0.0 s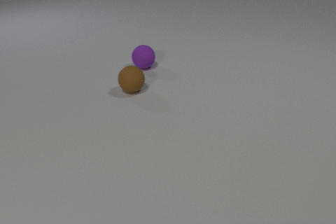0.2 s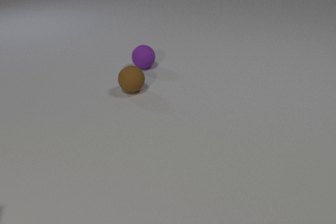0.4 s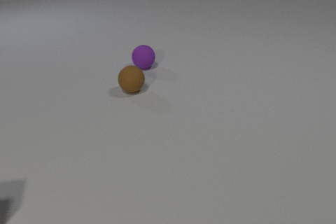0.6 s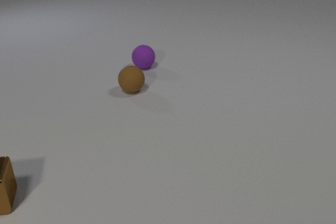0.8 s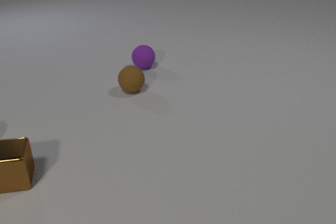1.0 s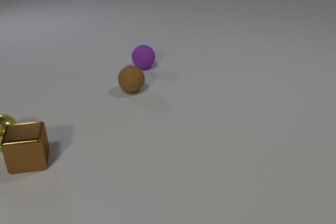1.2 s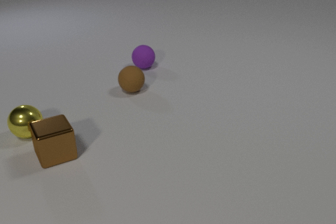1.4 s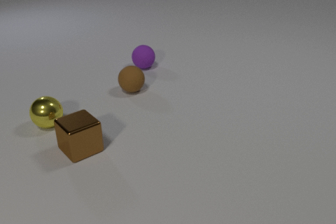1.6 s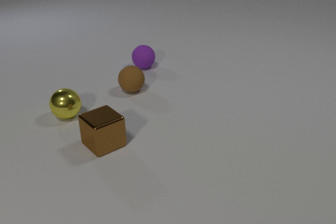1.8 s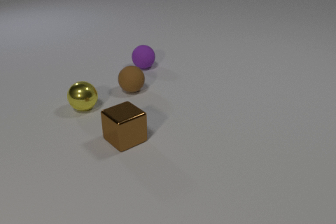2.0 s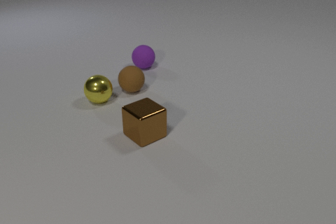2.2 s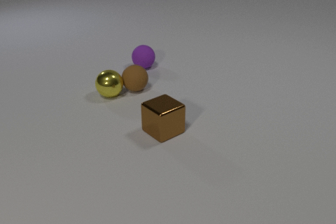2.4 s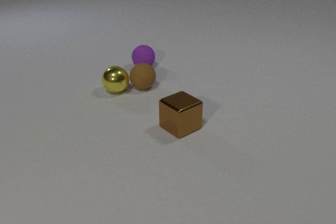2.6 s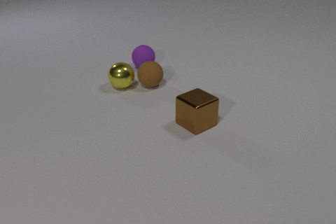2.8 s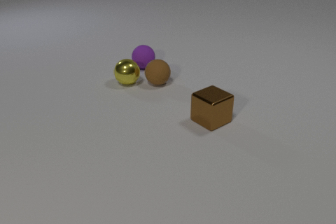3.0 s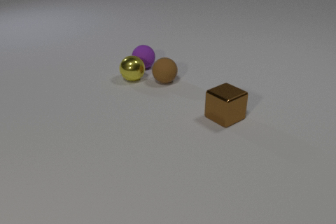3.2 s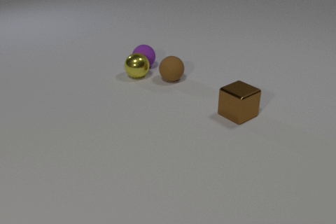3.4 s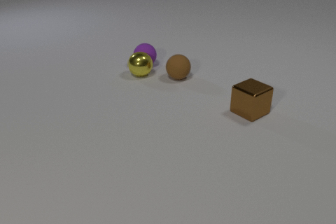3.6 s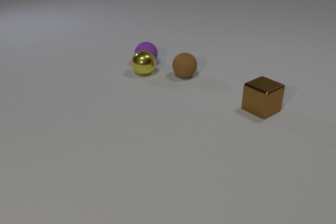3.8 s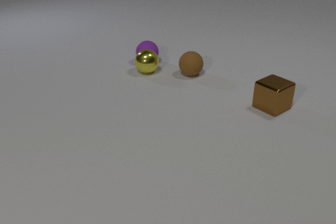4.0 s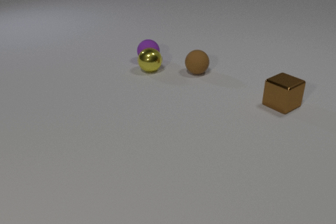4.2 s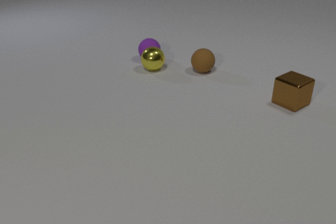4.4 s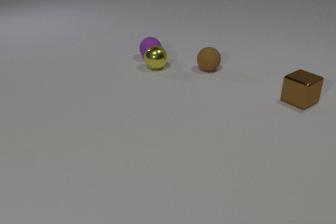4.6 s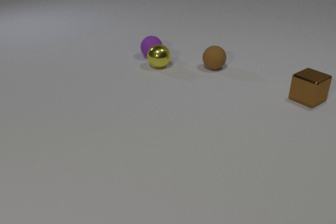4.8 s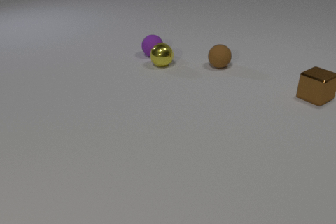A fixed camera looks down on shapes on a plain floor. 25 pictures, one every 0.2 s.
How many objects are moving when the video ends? 4.
What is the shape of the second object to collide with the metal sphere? sphere.
How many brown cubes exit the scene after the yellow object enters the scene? 0.
0.0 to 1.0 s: The brown metal cube comes in at the left edge, slides away from the camera and to the right. The yellow metal sphere comes in at the left edge, rolls to the right. The brown metal cube and the yellow metal sphere collide.
1.0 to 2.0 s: The brown metal cube slides to the right, spins counterclockwise seen from above by about 30 degrees, its near face sliding to the right. The yellow metal sphere rolls to the right and away from the camera.
2.0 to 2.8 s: The brown metal cube slides to the right and away from the camera. The yellow metal sphere rolls away from the camera and to the right. The brown rubber sphere rolls to the right and away from the camera. The yellow metal sphere and the brown rubber sphere collide.
2.8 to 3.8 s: The brown metal cube slides to the right and away from the camera. The yellow metal sphere rolls away from the camera and to the right. The brown rubber sphere rolls to the right and away from the camera. The purple rubber sphere rolls away from the camera. The yellow metal sphere and the purple rubber sphere collide.
3.8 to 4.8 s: The brown metal cube slides to the right and away from the camera. The yellow metal sphere rolls away from the camera and to the right. The brown rubber sphere rolls to the right and away from the camera. The purple rubber sphere rolls away from the camera.
